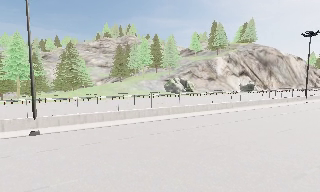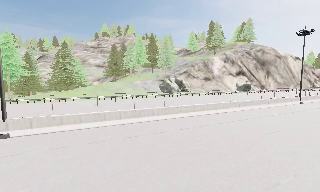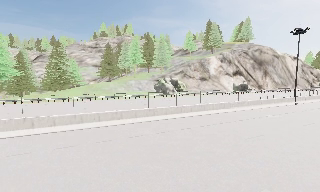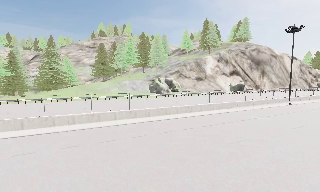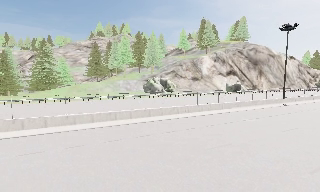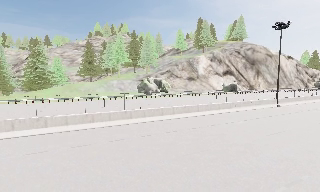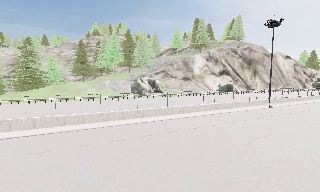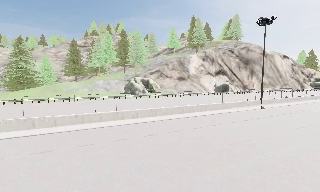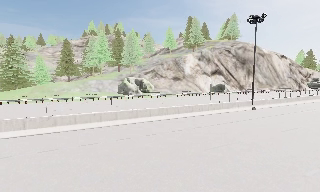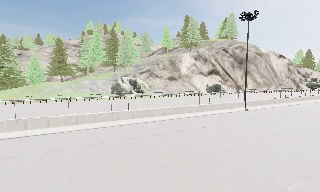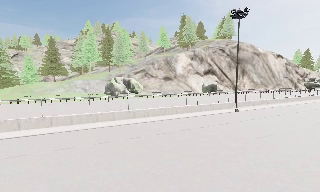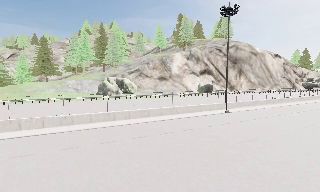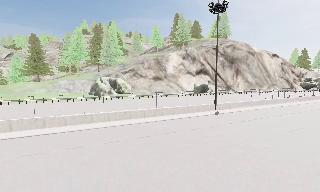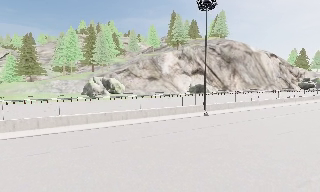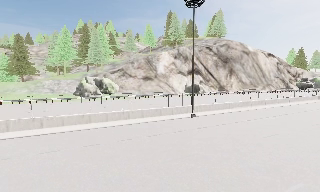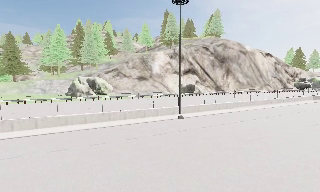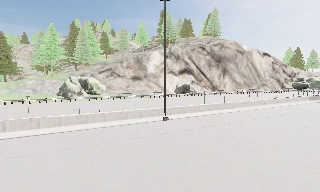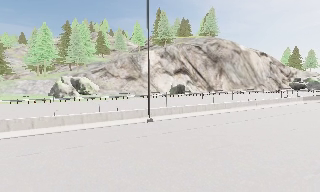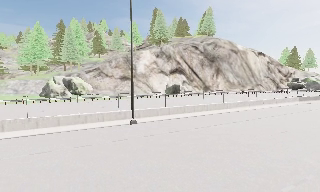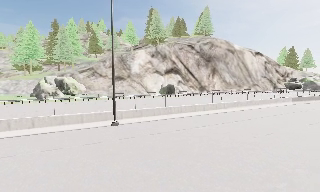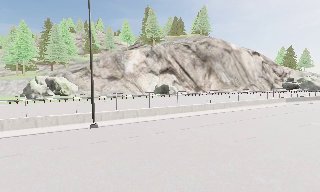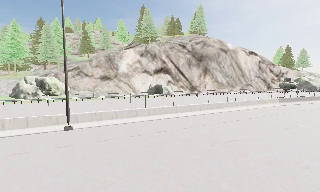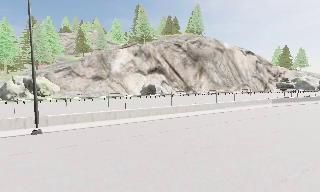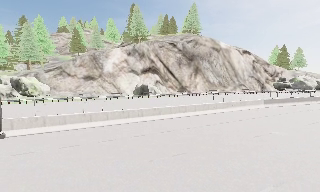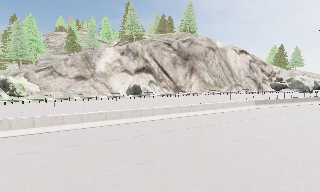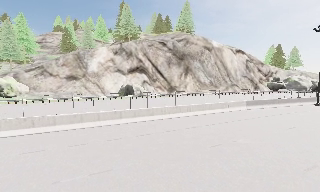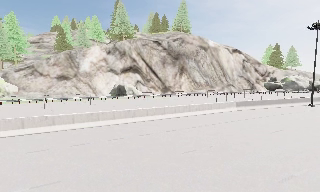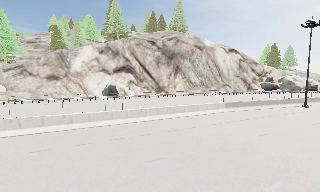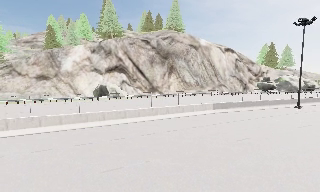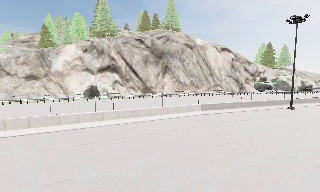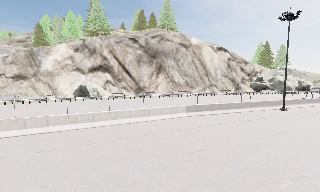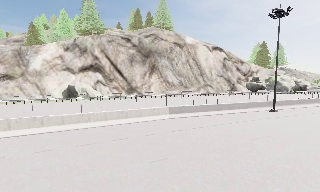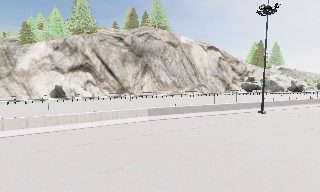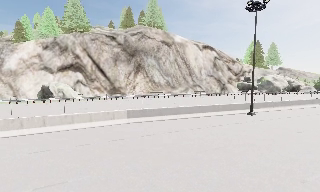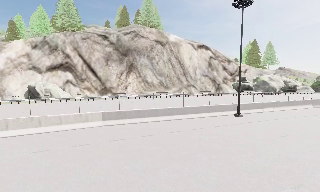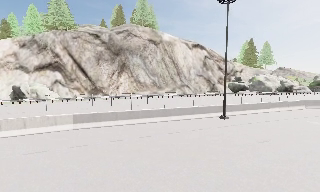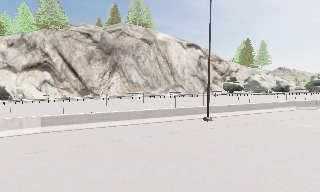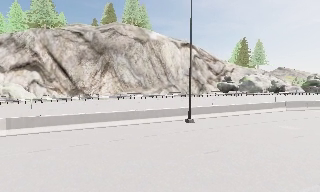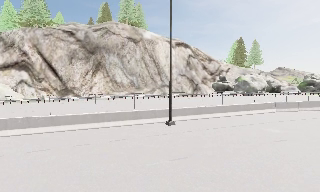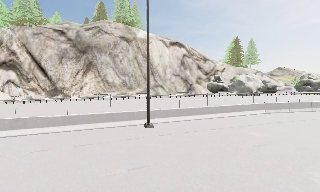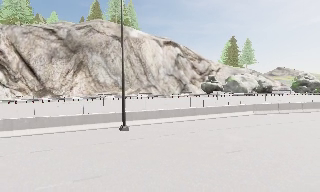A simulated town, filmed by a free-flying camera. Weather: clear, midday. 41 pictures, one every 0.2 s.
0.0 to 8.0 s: The camera travels to its right and forward, about 70 m, so close, fixed things drift to the left.
The film runs forward here.
